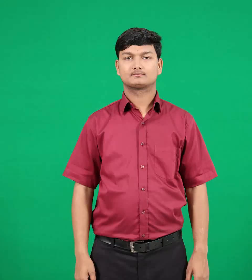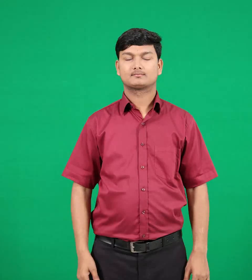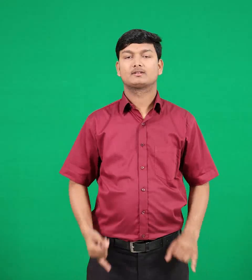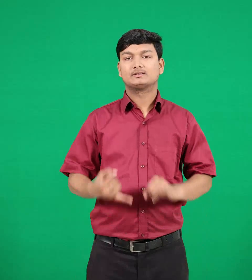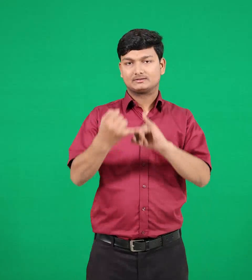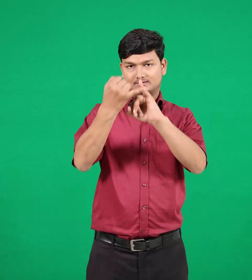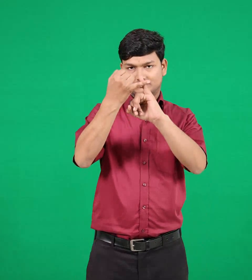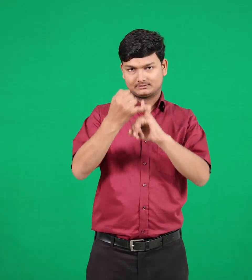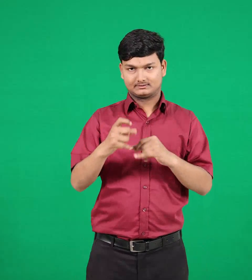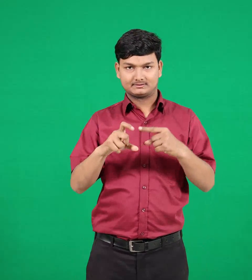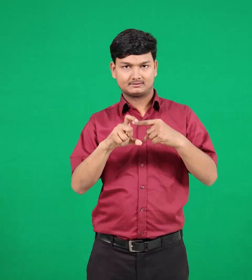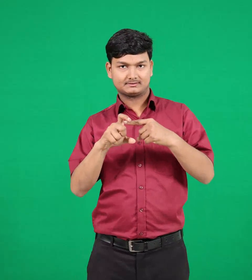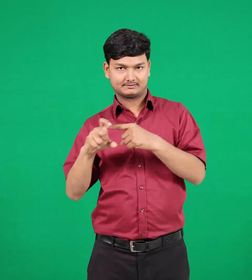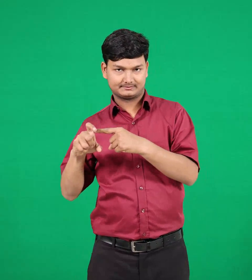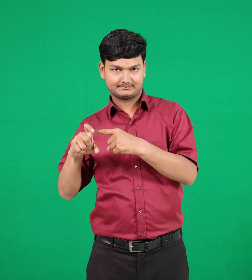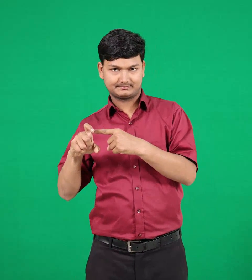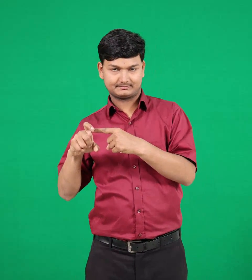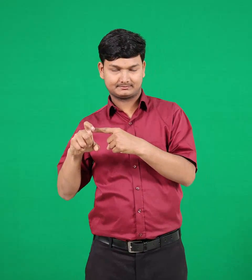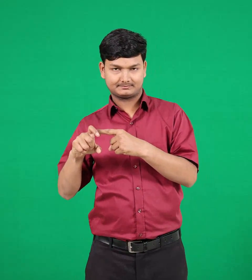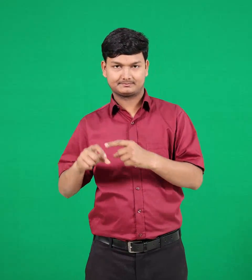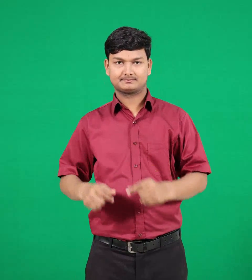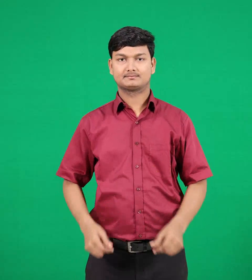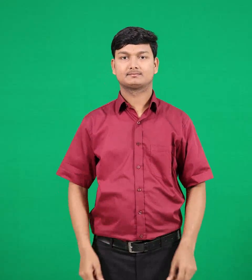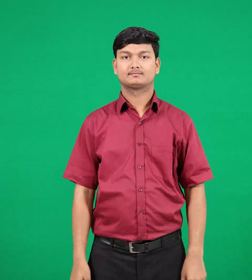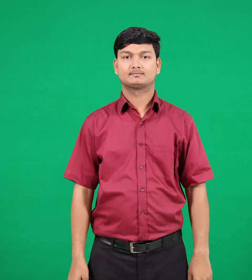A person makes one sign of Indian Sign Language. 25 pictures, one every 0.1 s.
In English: southeast
